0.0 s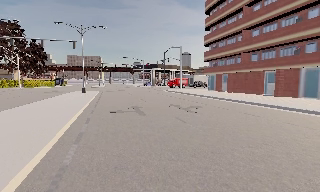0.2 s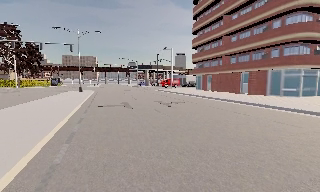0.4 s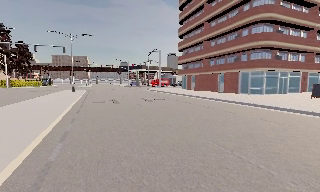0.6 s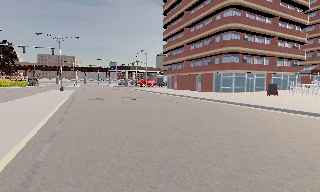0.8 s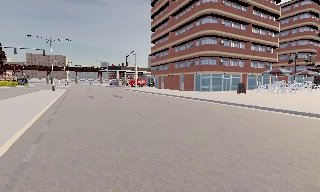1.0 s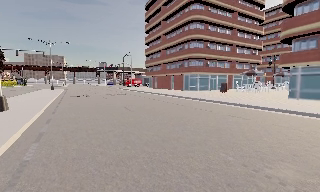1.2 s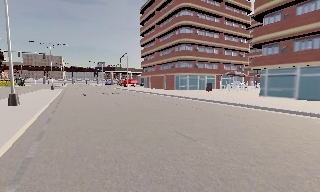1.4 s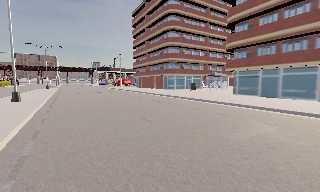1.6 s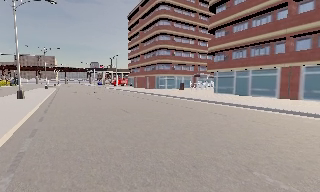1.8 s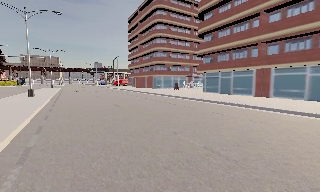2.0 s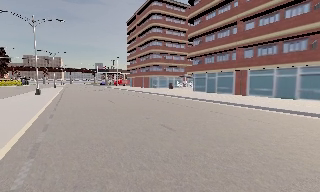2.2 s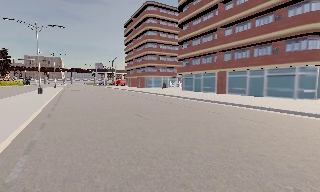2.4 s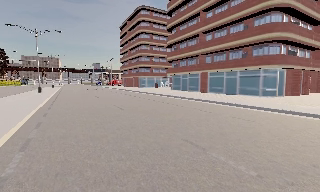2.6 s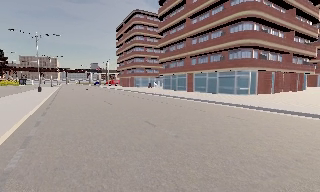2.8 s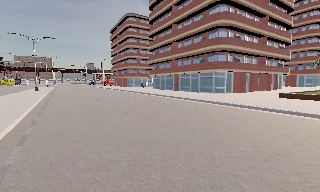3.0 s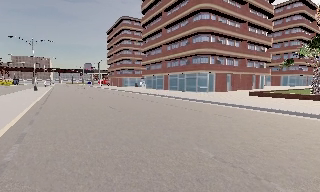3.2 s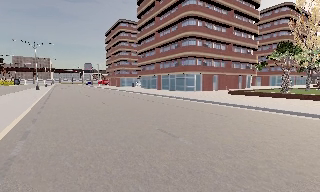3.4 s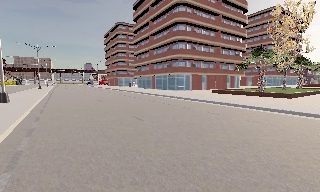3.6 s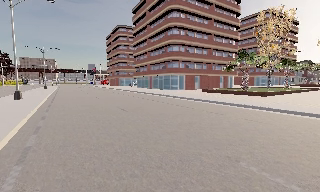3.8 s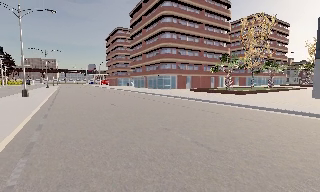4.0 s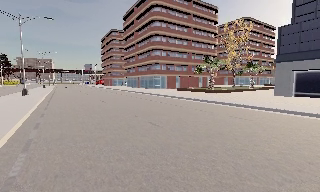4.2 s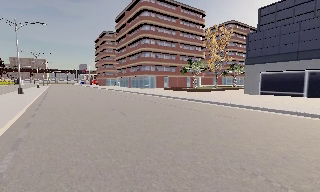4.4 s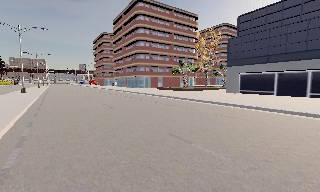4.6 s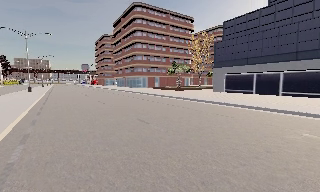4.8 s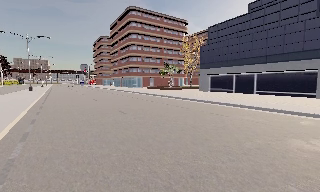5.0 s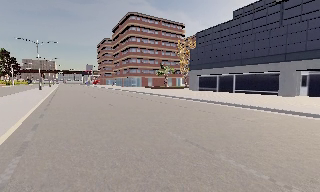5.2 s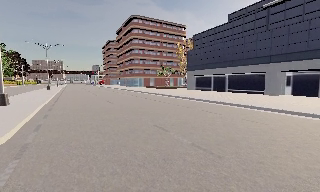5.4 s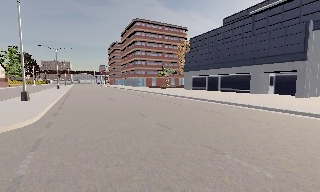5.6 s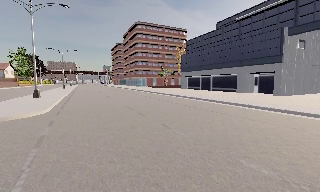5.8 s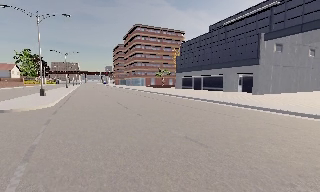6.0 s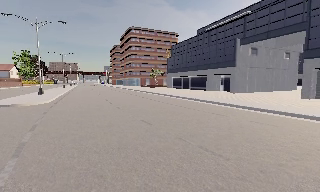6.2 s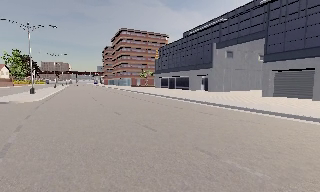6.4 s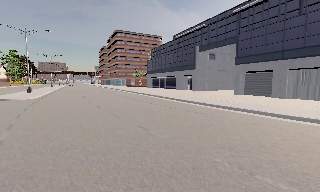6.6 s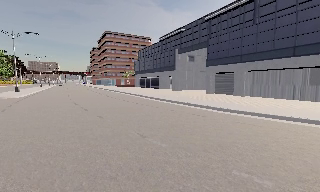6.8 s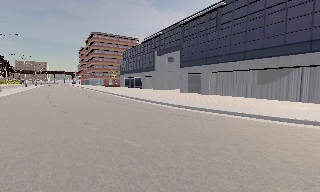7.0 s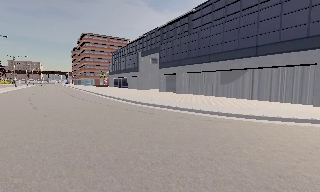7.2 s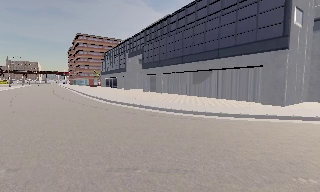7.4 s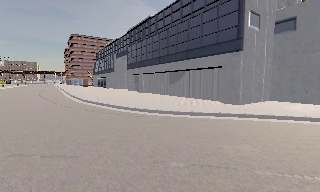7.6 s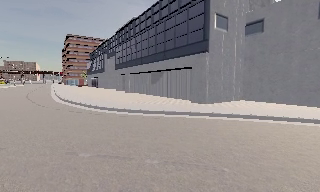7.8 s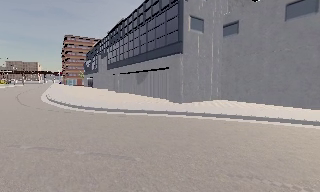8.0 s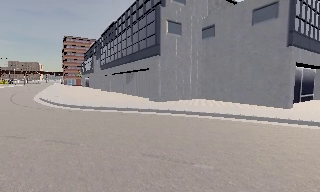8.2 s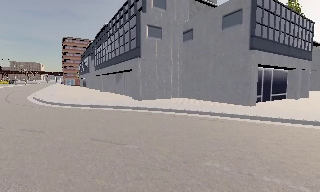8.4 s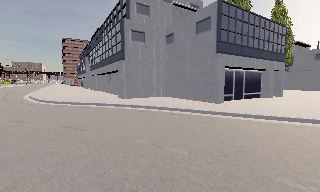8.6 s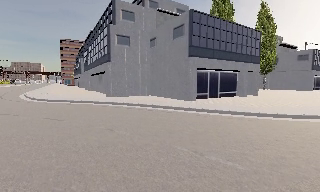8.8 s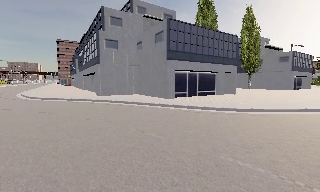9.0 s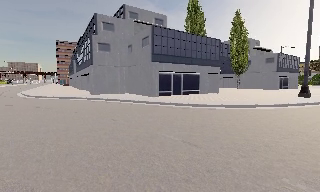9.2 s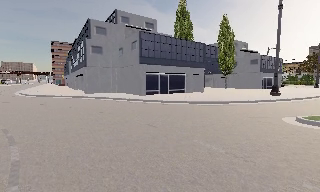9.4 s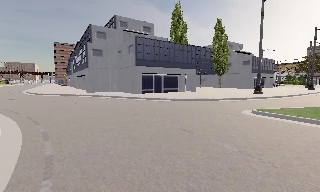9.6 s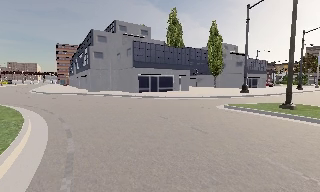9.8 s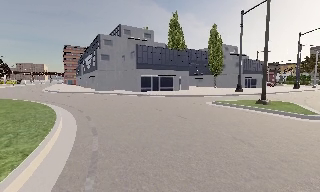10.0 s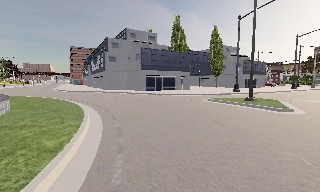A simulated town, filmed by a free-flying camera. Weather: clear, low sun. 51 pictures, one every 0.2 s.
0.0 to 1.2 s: The camera pans to its right, which is clockwise from overhead, by about 10 degrees. It travels backward and to its right, about 13 m, so what stands in front gets smaller.
1.2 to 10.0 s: The camera travels backward and to its right, about 90 m, so what stands in front gets smaller.
The film runs backward here.
